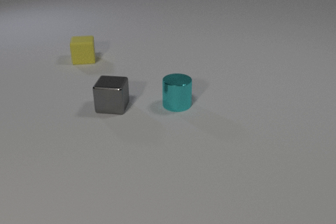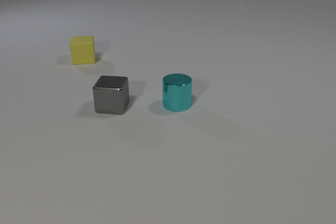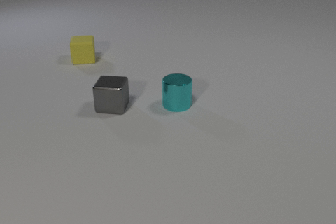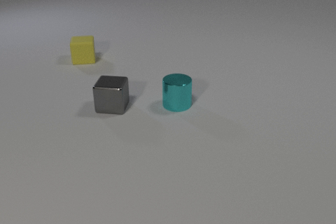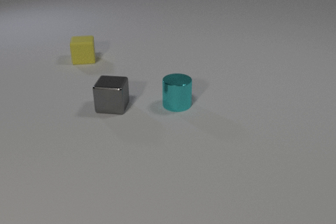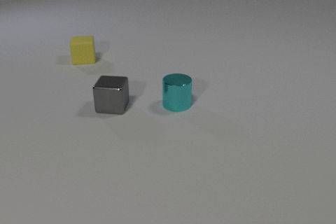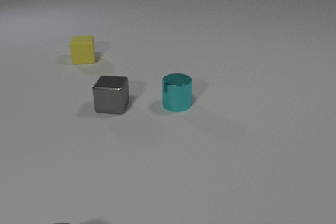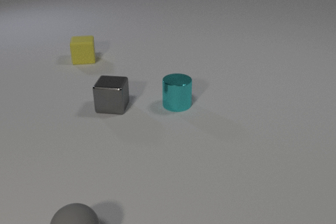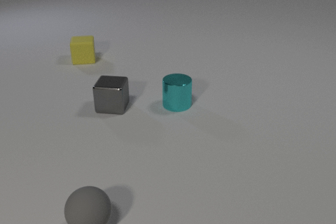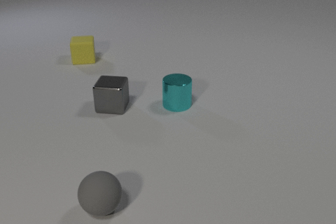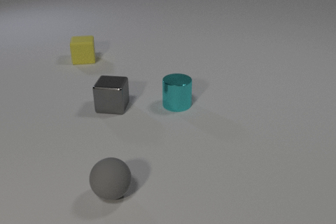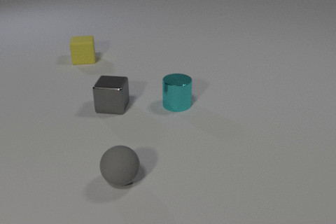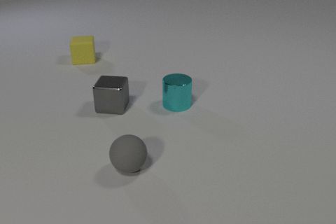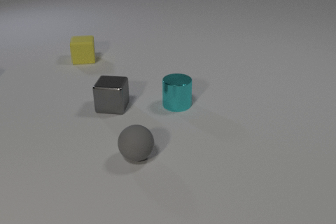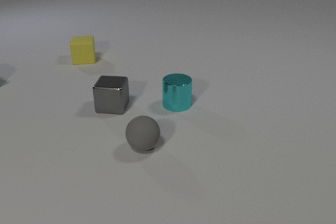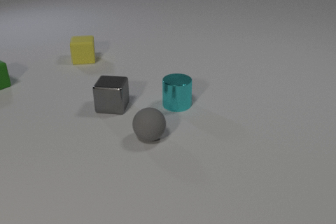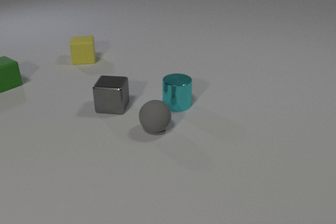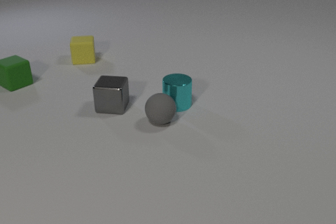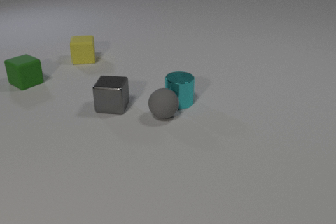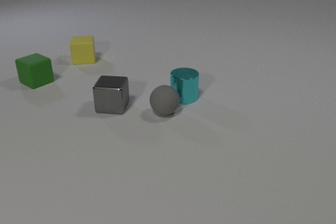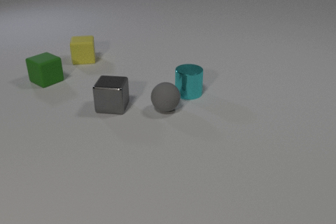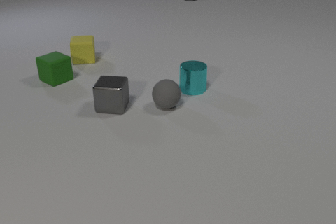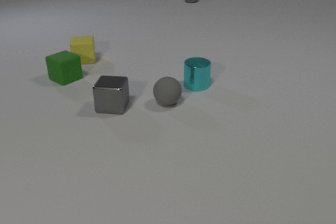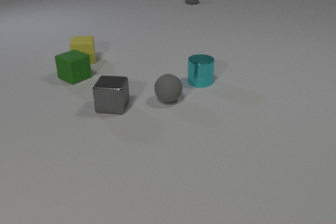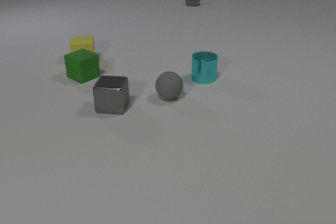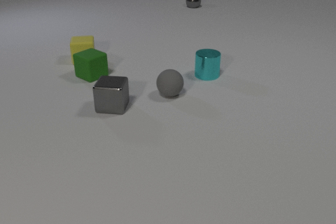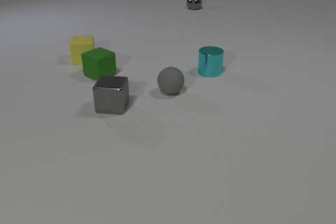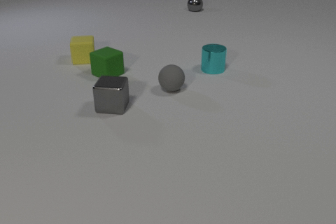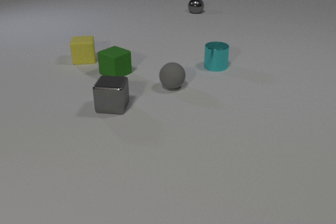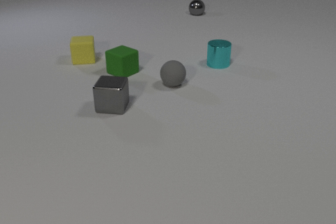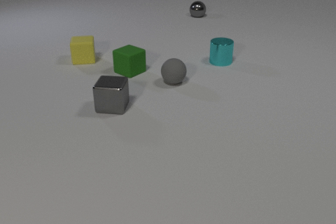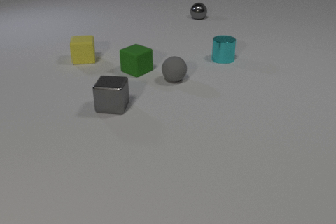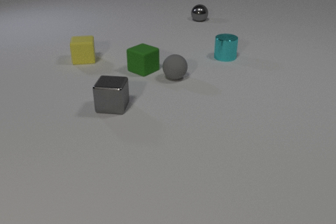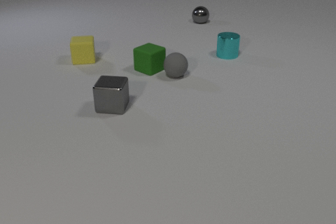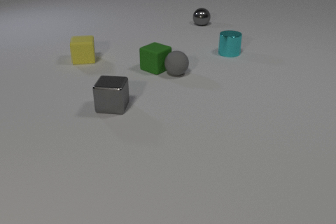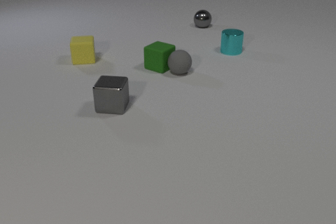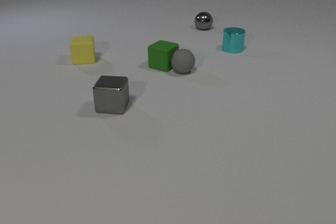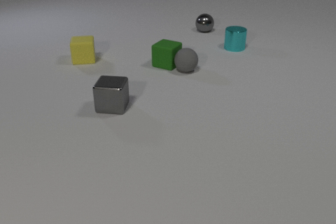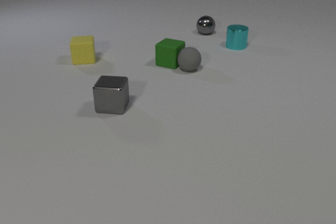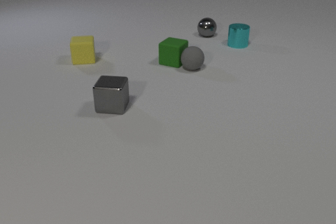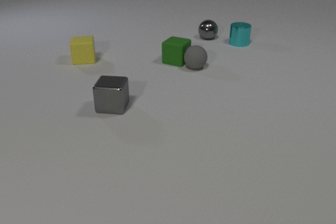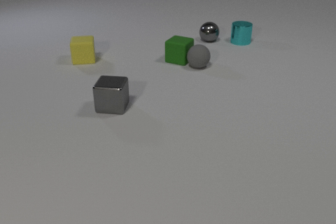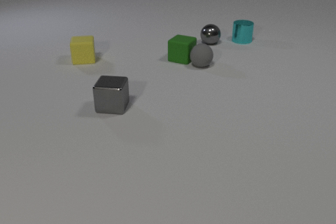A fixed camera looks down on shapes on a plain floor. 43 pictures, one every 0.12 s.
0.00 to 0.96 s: The gray rubber sphere comes in at the bottom edge, rolls away from the camera and to the right.
0.96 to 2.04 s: The gray rubber sphere rolls away from the camera and to the right. The green rubber cube comes in at the left edge, slides to the right.
2.04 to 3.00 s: The gray rubber sphere rolls away from the camera. The cyan metal cylinder slides away from the camera and to the right. The green rubber cube slides to the right. The gray metal sphere comes in at the top edge, rolls toward the camera. The gray rubber sphere and the cyan metal cylinder collide.
3.00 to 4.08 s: The gray rubber sphere rolls away from the camera. The cyan metal cylinder slides away from the camera. The green rubber cube slides to the right. The gray metal sphere rolls toward the camera. The gray rubber sphere and the green rubber cube collide.
4.08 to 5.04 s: The gray rubber sphere rolls to the right and away from the camera. The cyan metal cylinder slides away from the camera. The green rubber cube slides to the right and away from the camera. The gray metal sphere rolls toward the camera.
What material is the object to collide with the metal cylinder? rubber.
Are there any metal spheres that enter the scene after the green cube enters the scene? yes.
How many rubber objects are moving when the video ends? 2.
